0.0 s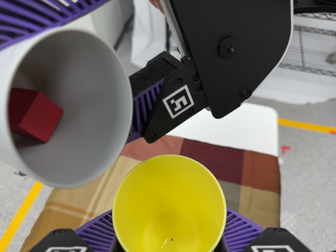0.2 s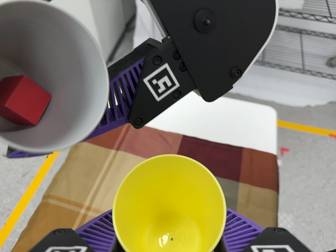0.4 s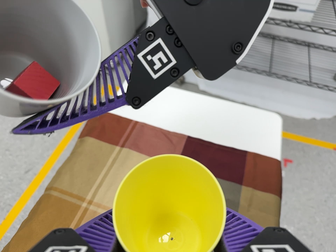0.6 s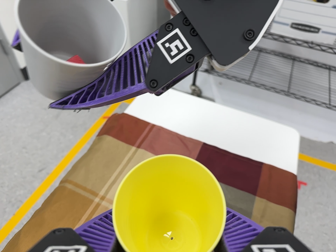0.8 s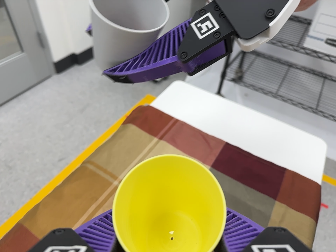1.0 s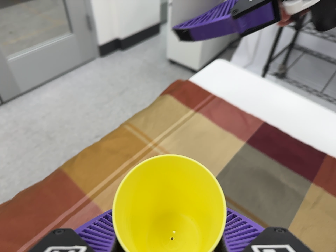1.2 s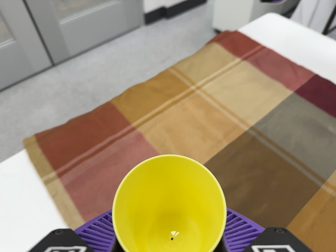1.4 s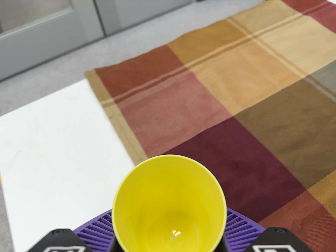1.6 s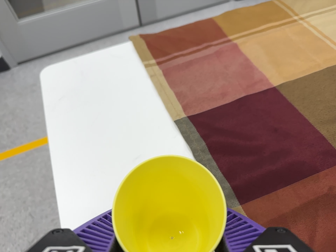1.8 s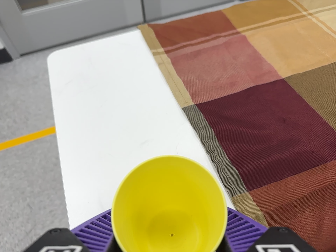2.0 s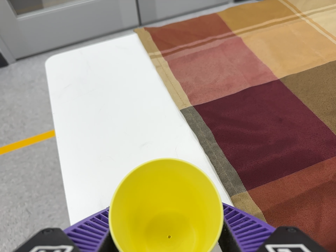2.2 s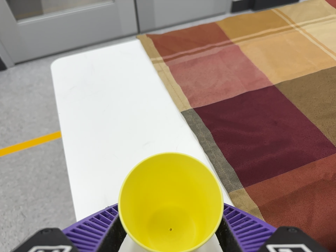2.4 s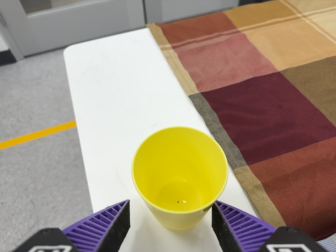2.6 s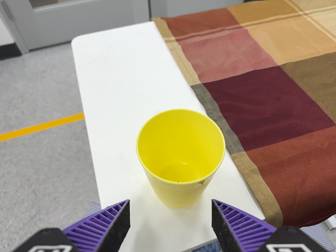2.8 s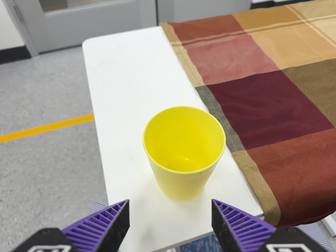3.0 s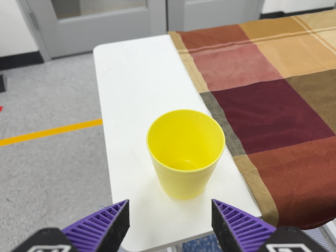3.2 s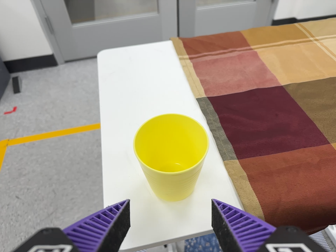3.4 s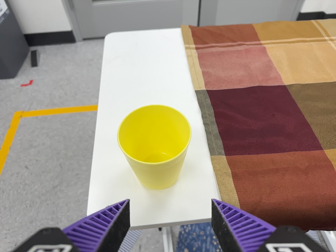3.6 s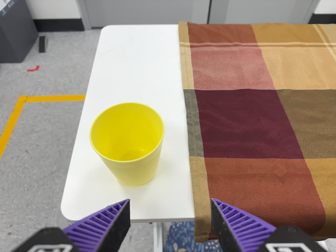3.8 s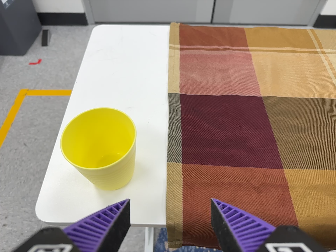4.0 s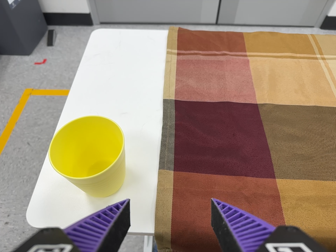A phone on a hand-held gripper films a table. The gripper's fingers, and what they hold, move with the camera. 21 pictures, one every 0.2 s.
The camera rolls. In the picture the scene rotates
clockwise.
The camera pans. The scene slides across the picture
to the right.
0.0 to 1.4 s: The scene slides to the right, as the camera pans about 35 degrees to its left. It travels toward the bottom of its view, about 28 cm, so close, fixed things drift upward. It rolls about its line of sight by about 30 degrees, and the scene rotates clockwise.
1.4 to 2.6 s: The camera travels toward the bottom of its view, to its left and backward, about 14 cm, so close, fixed things drift upward. It rolls about its line of sight by about 10 degrees, and the scene rotates clockwise.
2.6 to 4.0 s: The camera pans to its left by about 10 degrees. It travels to its right, about 16 cm. It rolls about its line of sight by about 15 degrees, and the scene rotates clockwise.
The film runs backward here.
